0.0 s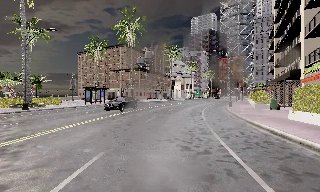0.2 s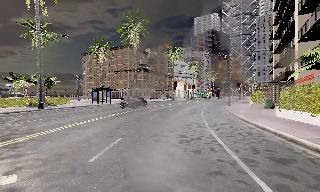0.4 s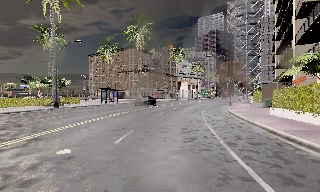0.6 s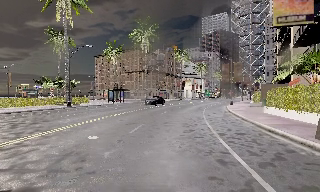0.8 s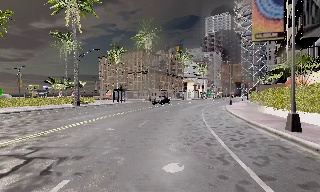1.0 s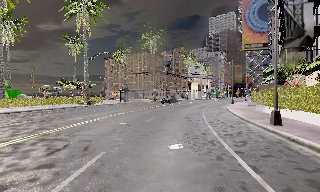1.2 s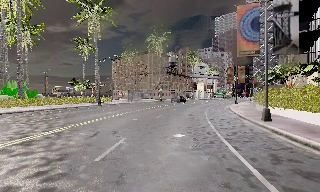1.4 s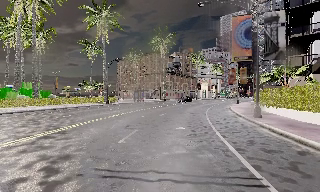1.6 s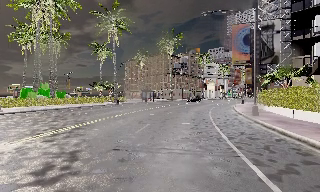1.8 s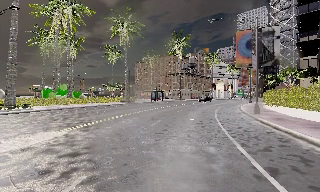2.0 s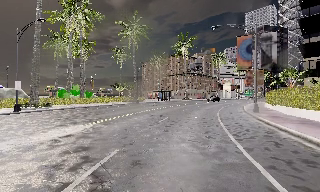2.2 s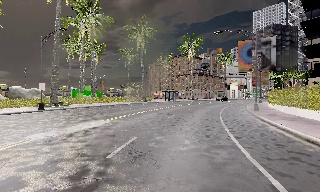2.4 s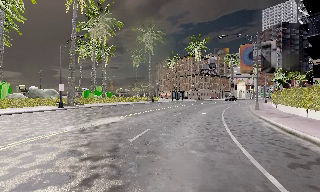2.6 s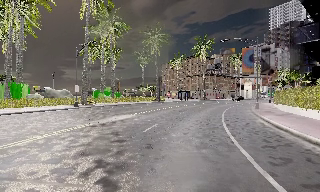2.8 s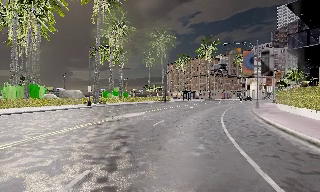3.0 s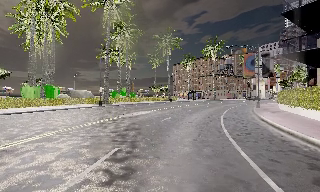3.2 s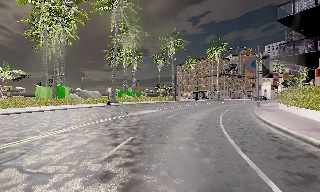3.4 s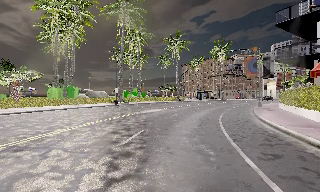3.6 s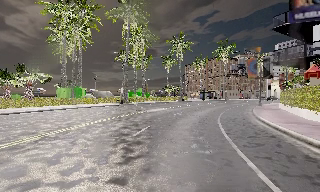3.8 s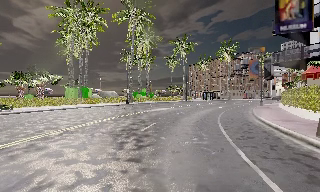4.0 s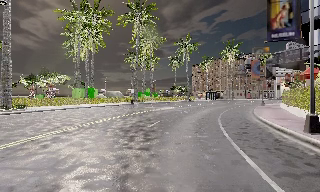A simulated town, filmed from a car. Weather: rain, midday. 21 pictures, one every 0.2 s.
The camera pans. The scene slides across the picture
to the right.
The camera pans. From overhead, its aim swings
counterclockwise.
0.0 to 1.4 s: The camera travels backward, about 10 m, so what stands in front gets smaller.
1.4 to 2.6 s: The scene slides to the right, as the camera pans about 15 degrees to its left. It travels backward, about 9 m, so what stands in front gets smaller.
2.6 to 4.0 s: The camera swings to its left by about 10 degrees, and the scene slides to the right. It travels backward, about 8 m, so what stands in front gets smaller. It loses speed.
The film runs backward here.
